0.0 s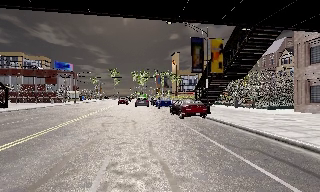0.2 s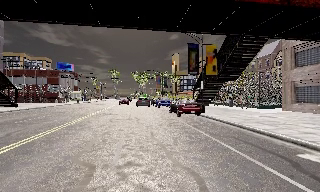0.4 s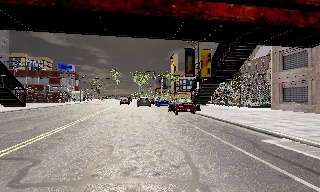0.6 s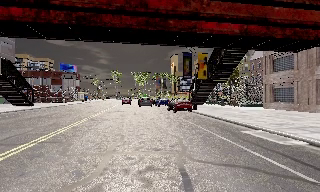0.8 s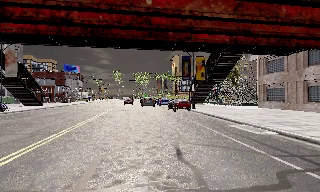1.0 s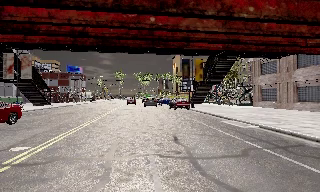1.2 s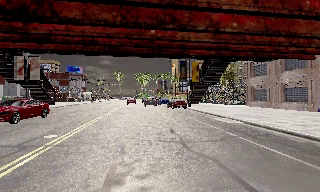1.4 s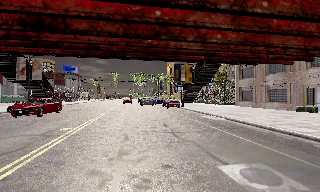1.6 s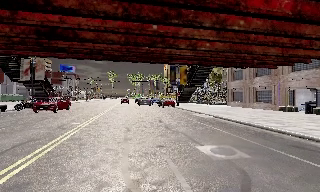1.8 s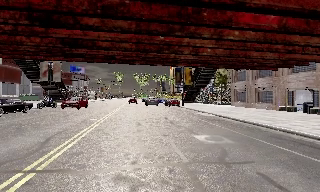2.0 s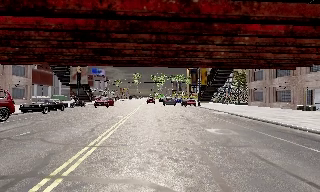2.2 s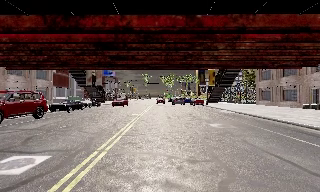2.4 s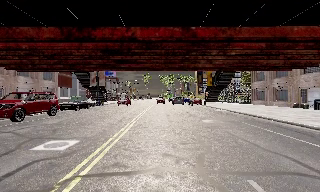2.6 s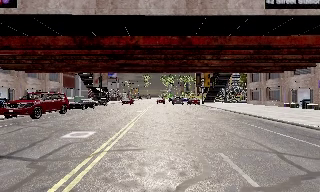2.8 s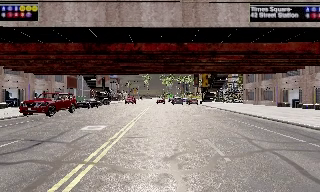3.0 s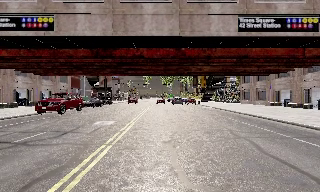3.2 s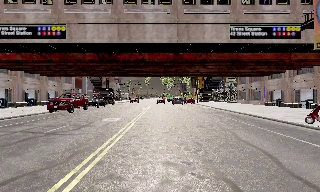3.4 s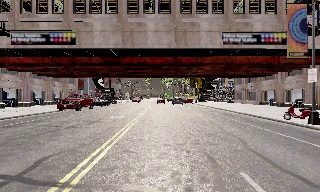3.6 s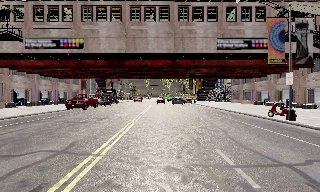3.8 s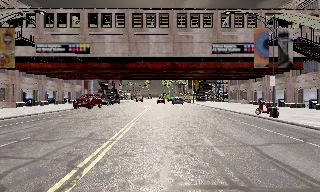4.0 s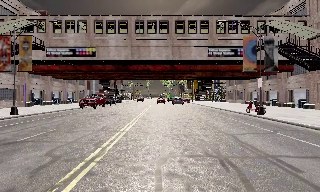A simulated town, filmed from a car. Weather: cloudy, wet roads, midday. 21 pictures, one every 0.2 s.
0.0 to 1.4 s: The camera travels backward, about 11 m, so what stands in front gets smaller.
1.4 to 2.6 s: The scene slides to the right, as the camera pans about 10 degrees to its left. It travels backward, about 9 m, so what stands in front gets smaller.
2.6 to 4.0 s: The camera travels backward, about 11 m, so what stands in front gets smaller.
The film runs backward here.
